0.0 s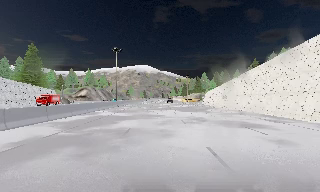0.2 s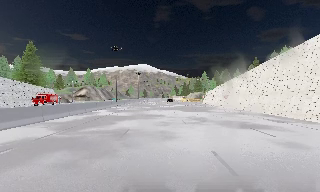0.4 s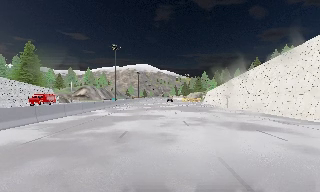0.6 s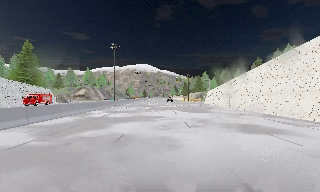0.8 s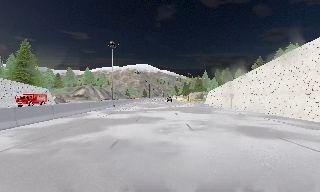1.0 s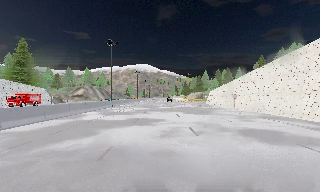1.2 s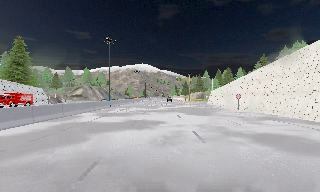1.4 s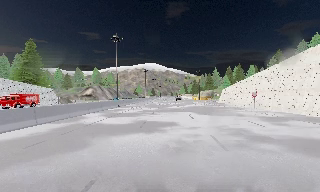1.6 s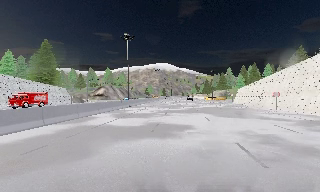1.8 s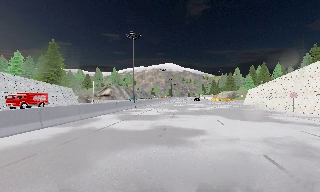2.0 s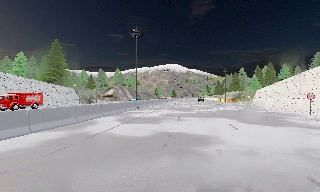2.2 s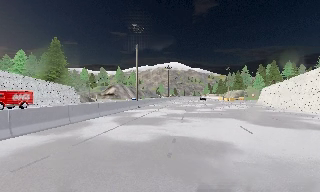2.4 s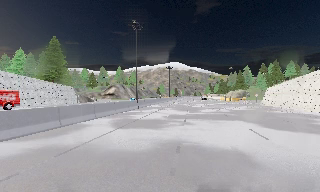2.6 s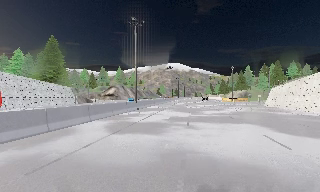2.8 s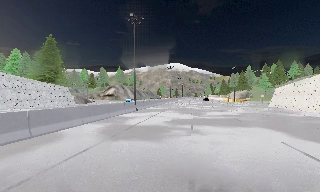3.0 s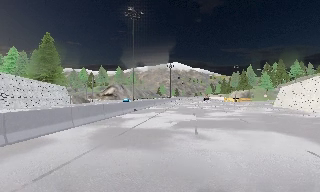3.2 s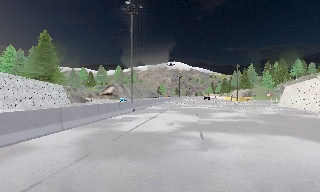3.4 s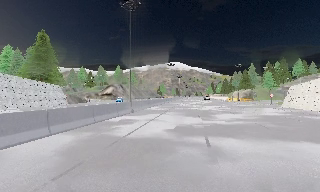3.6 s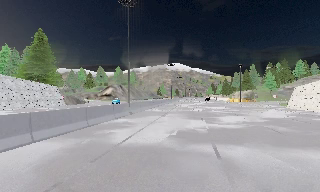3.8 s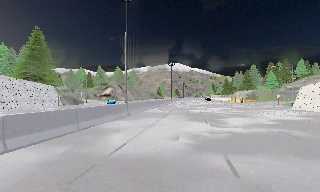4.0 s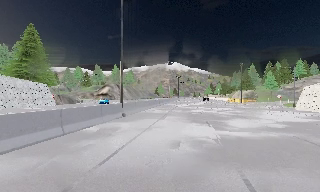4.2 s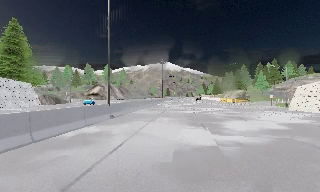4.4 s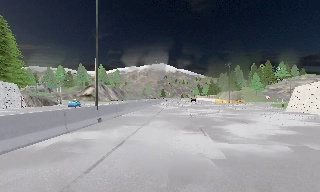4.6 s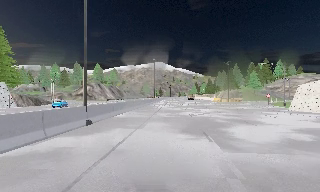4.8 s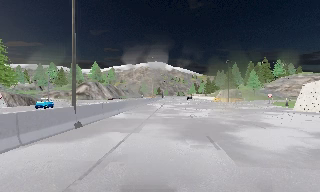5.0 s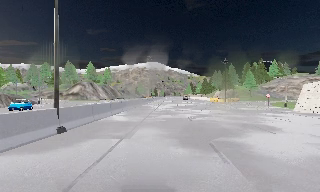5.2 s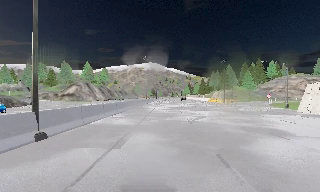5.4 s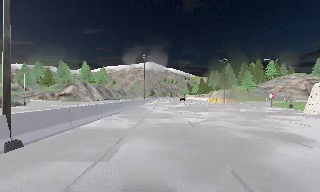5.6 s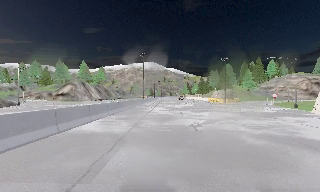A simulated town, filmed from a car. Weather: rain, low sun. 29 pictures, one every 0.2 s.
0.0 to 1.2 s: The camera travels forward, about 5 m, so what stands in front looms larger. It gains speed.
1.2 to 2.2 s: The camera pans to its left, which is counterclockwise from overhead, by about 10 degrees. It travels forward, about 6 m, so what stands in front looms larger.
2.2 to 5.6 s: The camera travels forward, about 18 m, so what stands in front looms larger.
The film runs forward here.
